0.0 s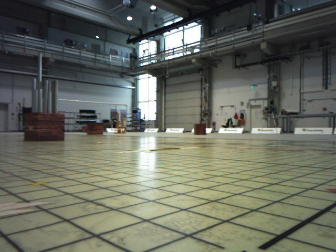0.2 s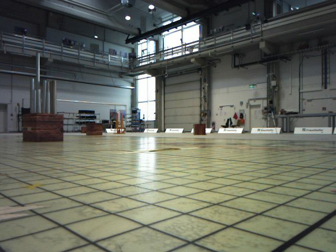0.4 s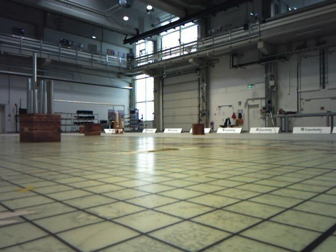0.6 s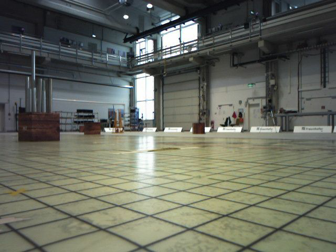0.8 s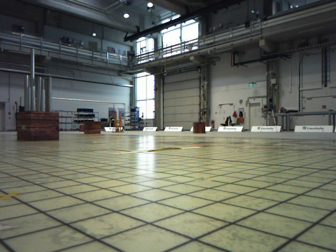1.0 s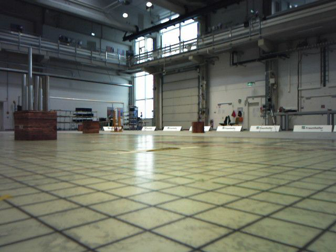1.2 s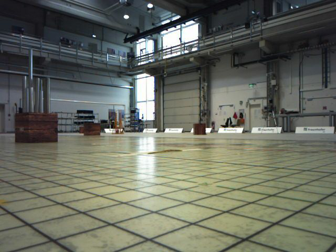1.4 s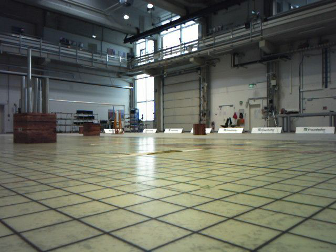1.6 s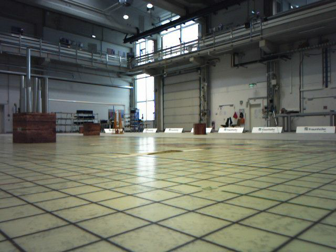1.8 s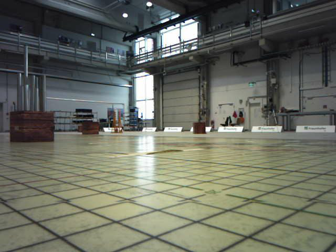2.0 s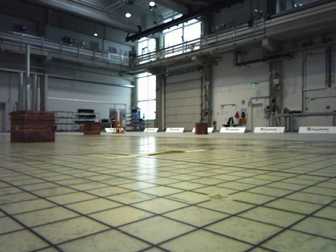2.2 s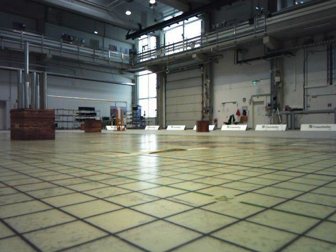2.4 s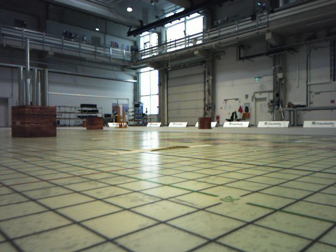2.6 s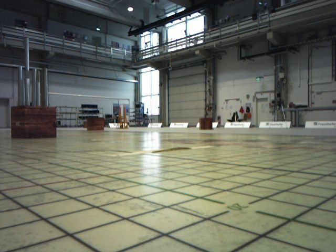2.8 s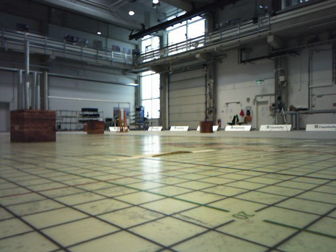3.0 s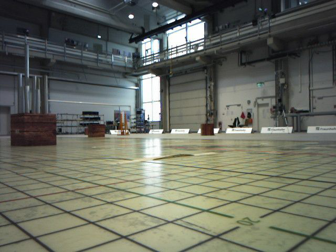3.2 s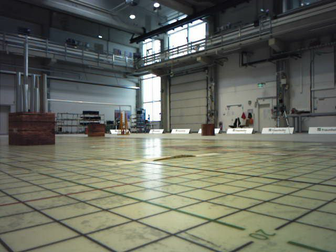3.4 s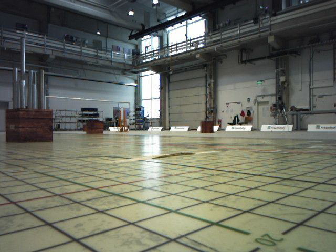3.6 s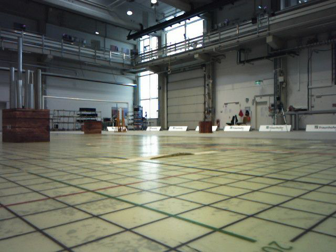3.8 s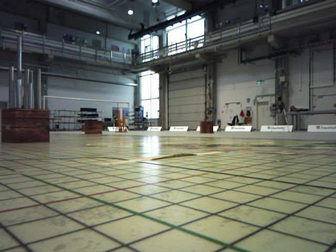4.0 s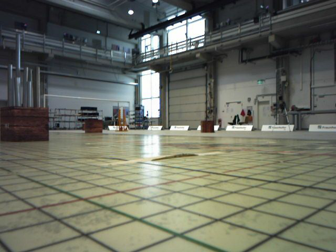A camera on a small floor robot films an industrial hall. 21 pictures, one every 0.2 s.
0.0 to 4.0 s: The camera travels forward, about 0.8 m, so what stands in front looms larger.
The film runs forward here.
